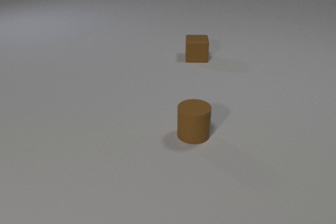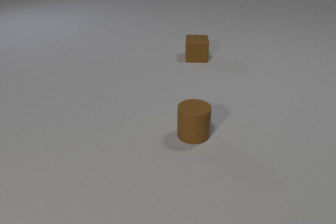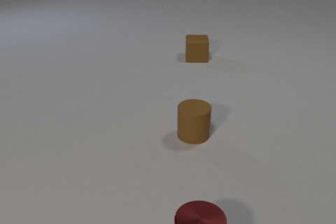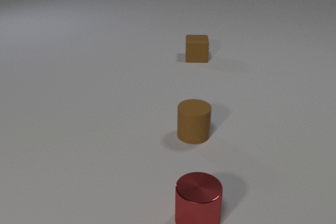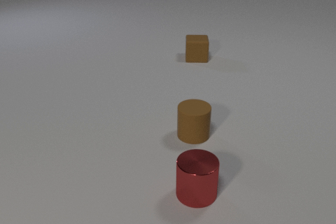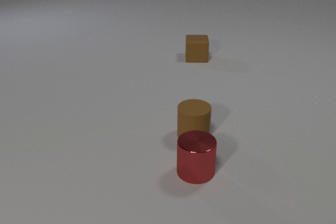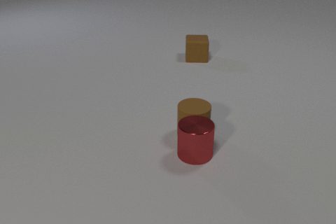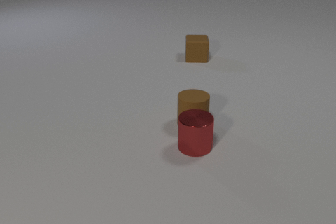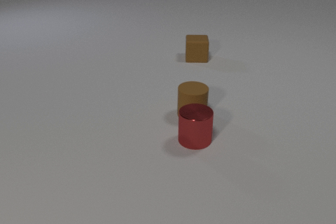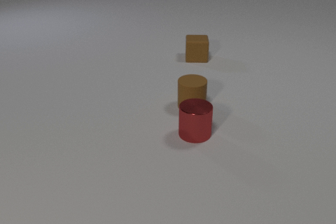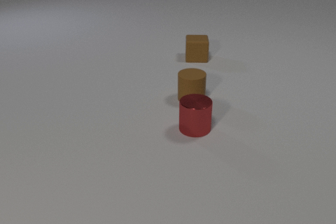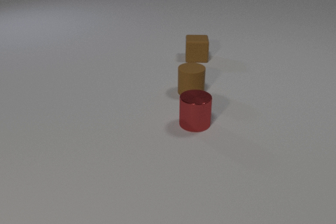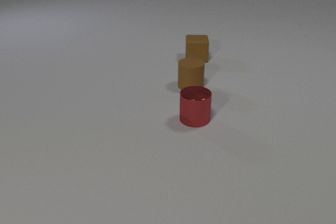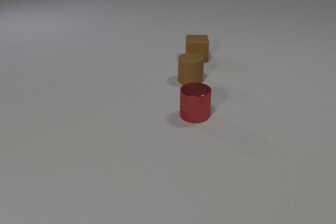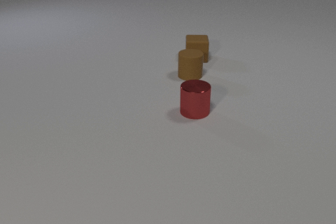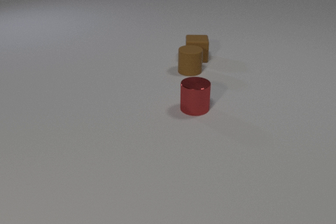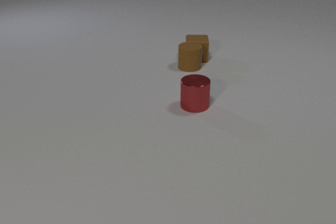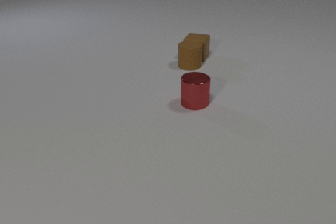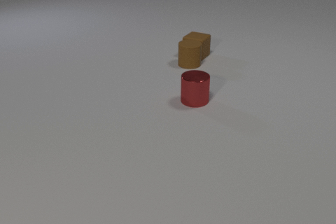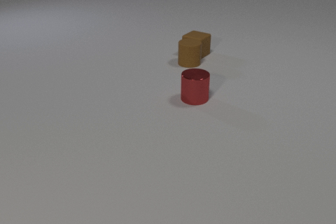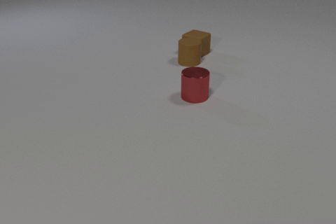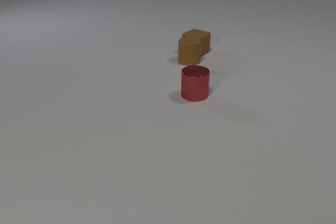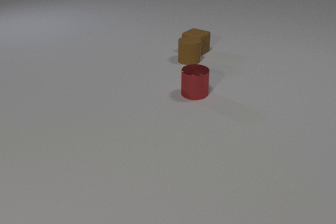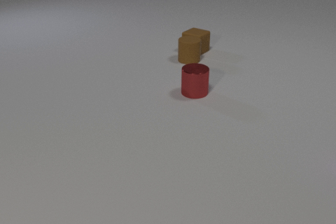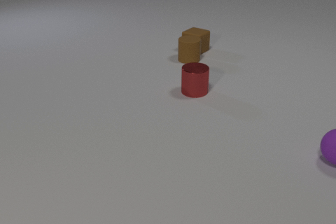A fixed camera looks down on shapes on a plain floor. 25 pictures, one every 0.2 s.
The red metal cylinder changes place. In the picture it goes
away from the camera.
The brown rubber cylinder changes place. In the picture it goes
away from the camera.
0.0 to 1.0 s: The red metal cylinder comes in at the bottom edge, slides away from the camera.
1.0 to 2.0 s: The red metal cylinder slides away from the camera. The brown rubber cylinder slides away from the camera. The red metal cylinder and the brown rubber cylinder collide.
2.0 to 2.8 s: The red metal cylinder slides away from the camera. The brown rubber cylinder slides away from the camera.
2.8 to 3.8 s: The red metal cylinder slides away from the camera. The brown rubber cylinder slides away from the camera. The brown rubber cube slides away from the camera, spins so that its near face slides to the left, clockwise seen from above. The brown rubber cylinder and the brown rubber cube collide.
3.8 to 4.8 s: The red metal cylinder slides away from the camera. The brown rubber cylinder slides away from the camera. The purple rubber sphere comes in at the right edge, rolls to the left. The brown rubber cube slides away from the camera.
How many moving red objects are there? 1.
How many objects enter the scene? 2.
How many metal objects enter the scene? 1.
